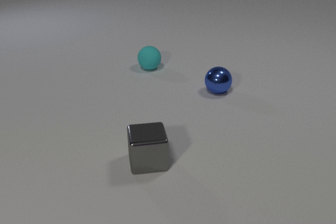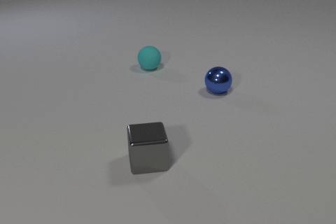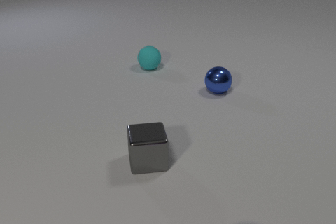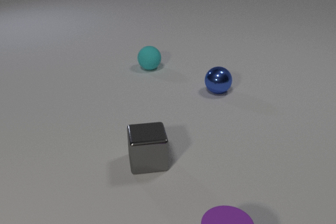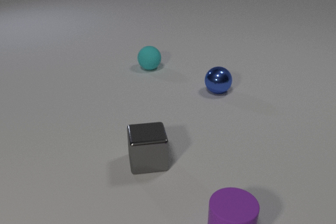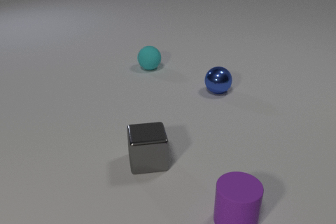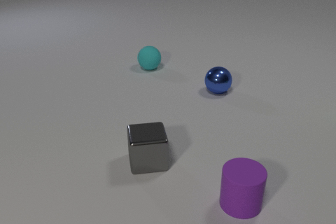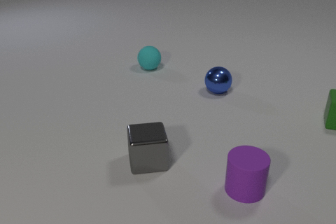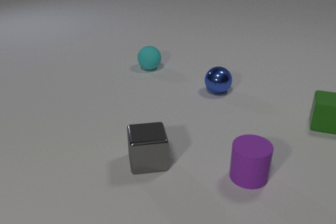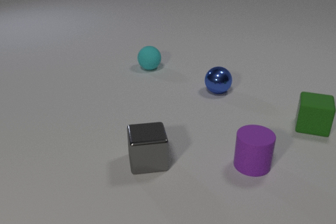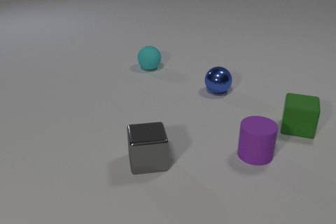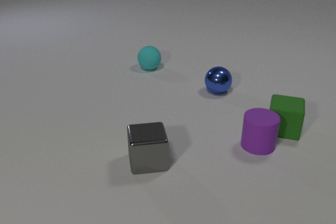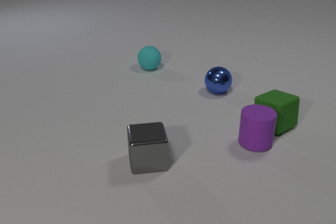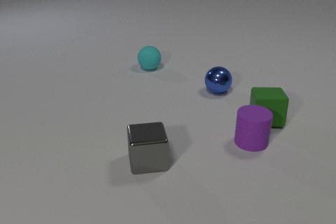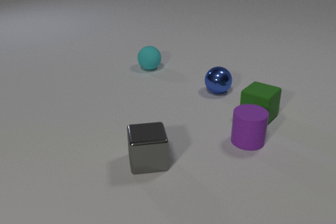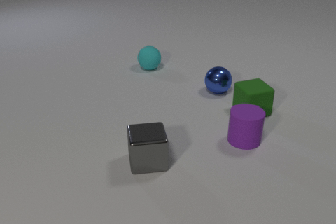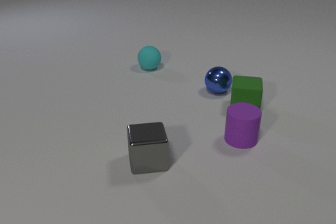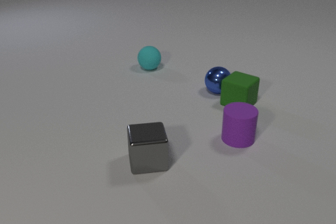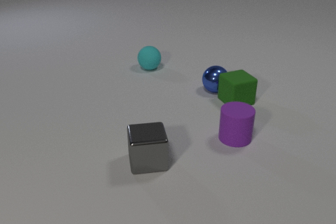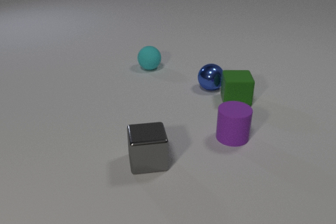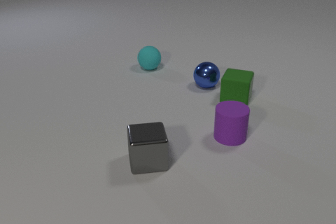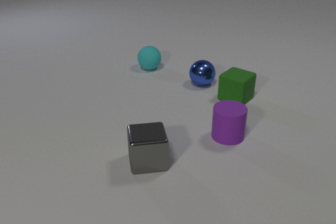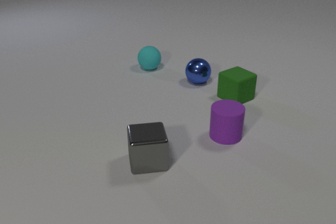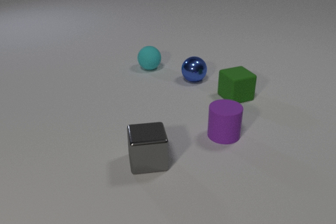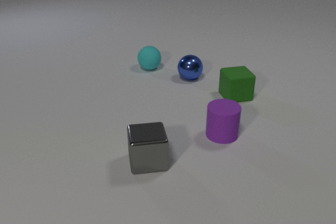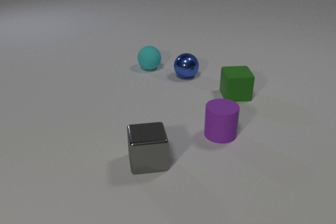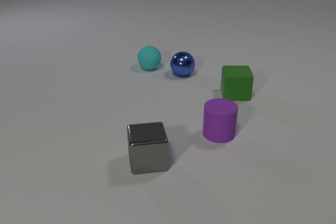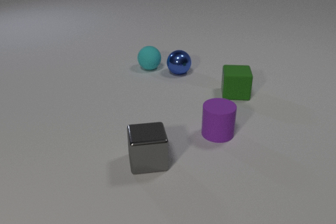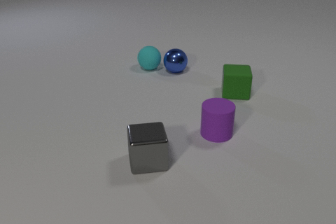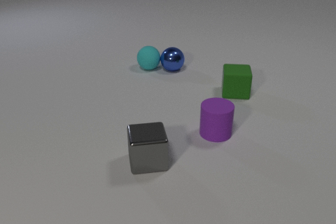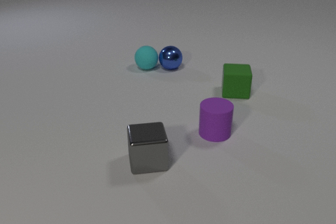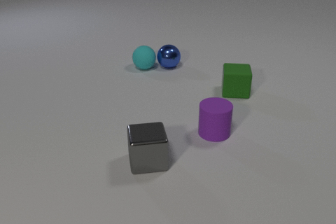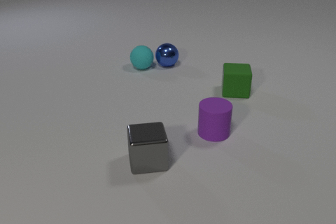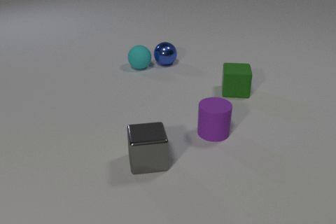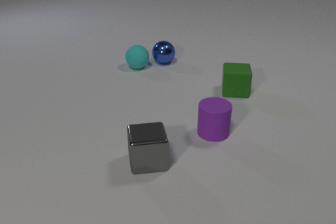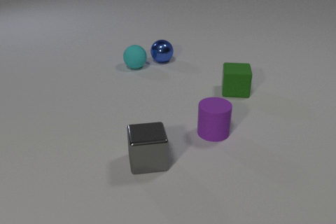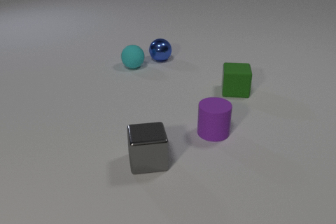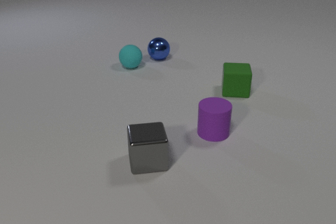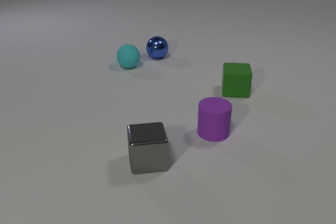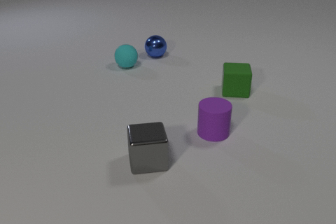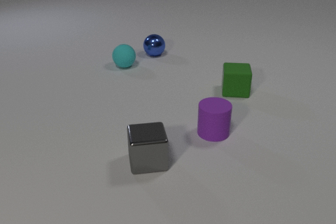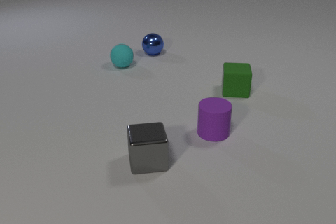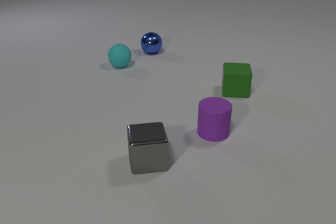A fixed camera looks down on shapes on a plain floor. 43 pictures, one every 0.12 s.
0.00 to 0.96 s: The purple rubber cylinder comes in at the bottom edge, slides away from the camera. The green rubber cube comes in at the right edge, slides to the left and toward the camera.
0.96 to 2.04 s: The purple rubber cylinder slides away from the camera. The green rubber cube slides to the left. The purple rubber cylinder and the green rubber cube collide.
2.04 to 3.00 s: The purple rubber cylinder slides to the left. The green rubber cube slides away from the camera. The blue metal sphere rolls away from the camera and to the left. The green rubber cube and the blue metal sphere collide.
3.00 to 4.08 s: The purple rubber cylinder slides to the left. The green rubber cube slides away from the camera. The blue metal sphere rolls away from the camera and to the left. The cyan rubber sphere rolls to the left. The blue metal sphere and the cyan rubber sphere collide.
4.08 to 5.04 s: The blue metal sphere rolls away from the camera and to the left. The cyan rubber sphere rolls to the left.
How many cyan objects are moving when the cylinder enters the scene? 0.
What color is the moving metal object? blue.
What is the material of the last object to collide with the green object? metal.
